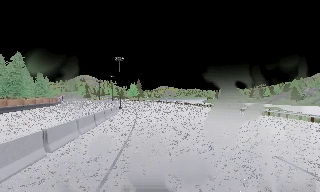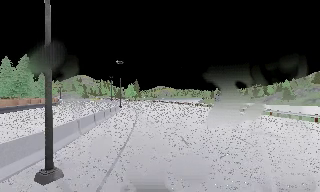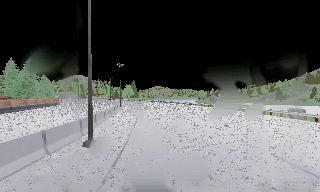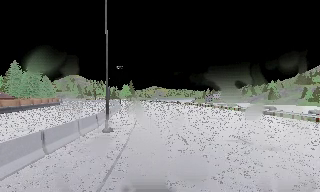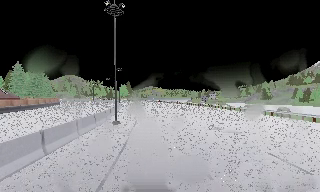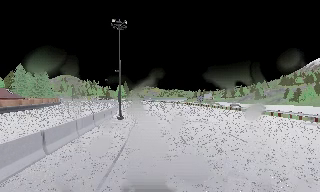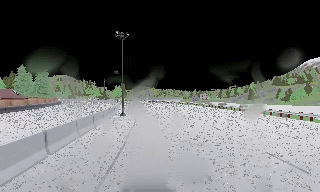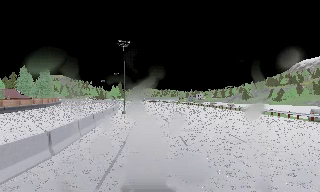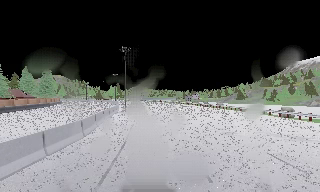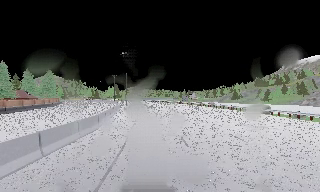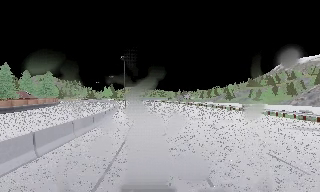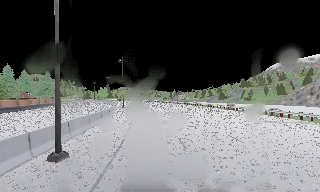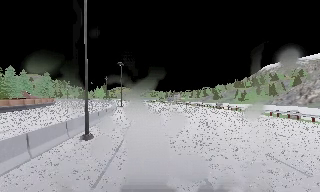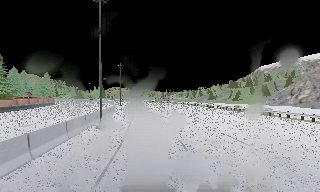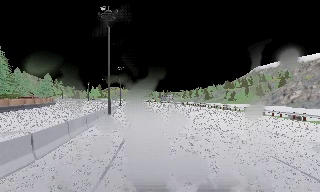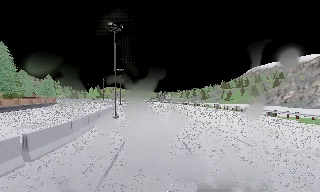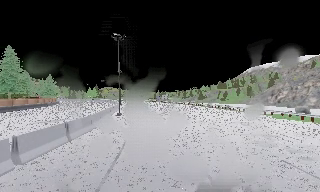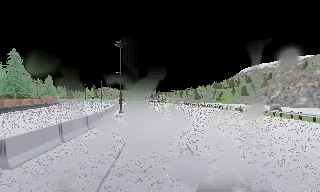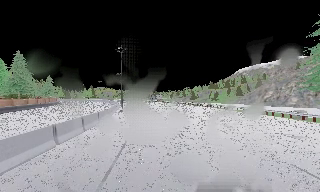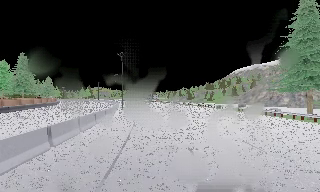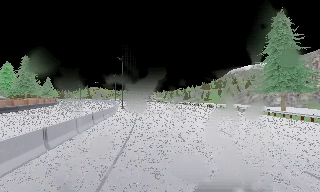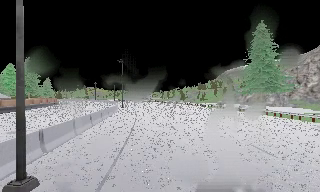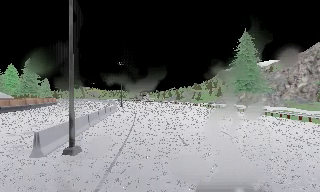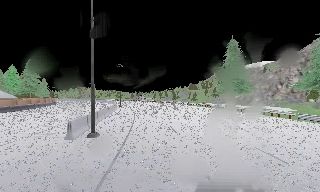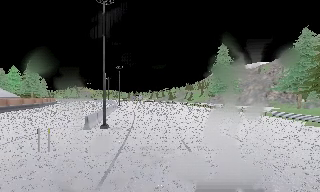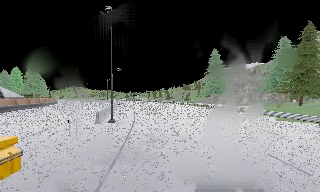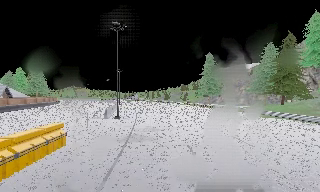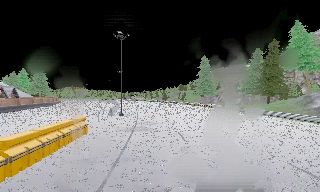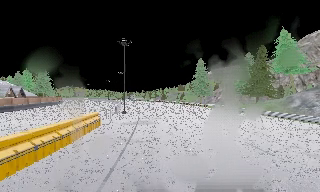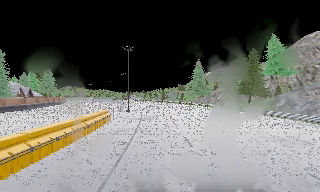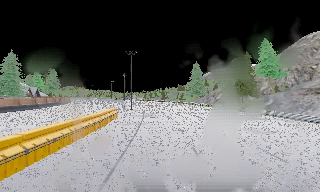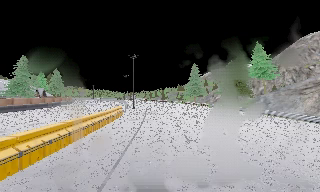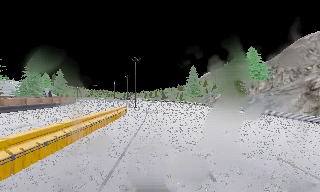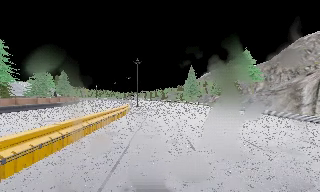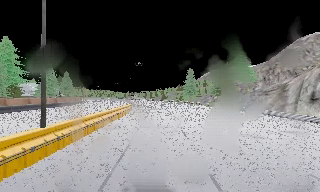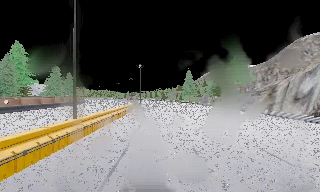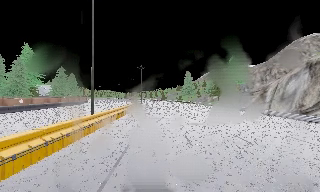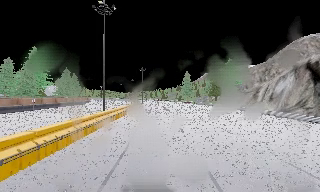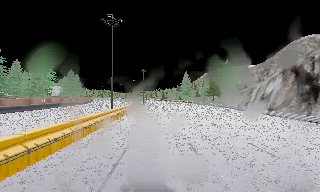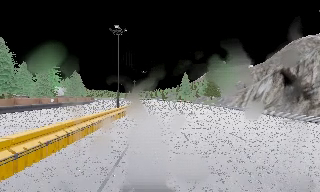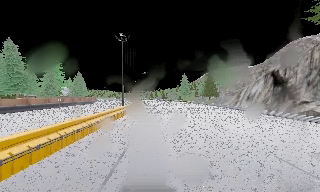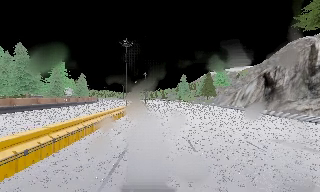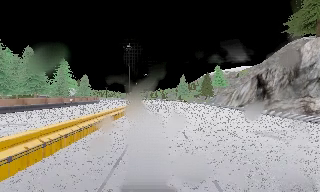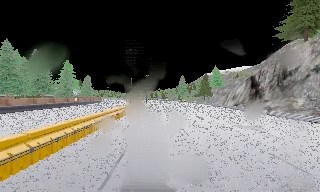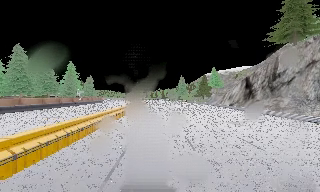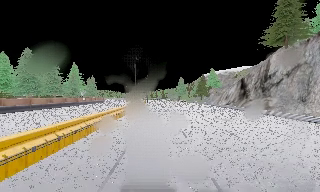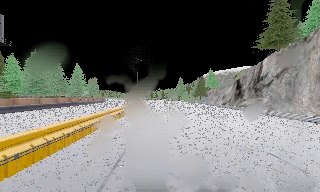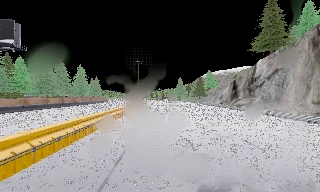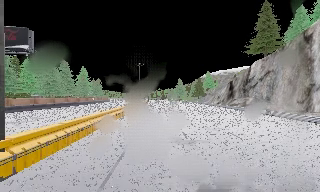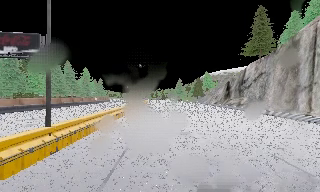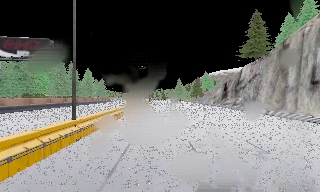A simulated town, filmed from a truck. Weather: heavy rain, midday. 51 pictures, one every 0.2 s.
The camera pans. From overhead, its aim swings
clockwise.
The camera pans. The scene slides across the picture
to the left.
0.0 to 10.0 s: The camera pans to its right, which is clockwise from overhead, by about 30 degrees. It travels backward, about 155 m.
The film runs backward here.
